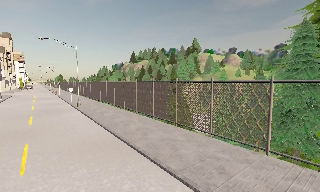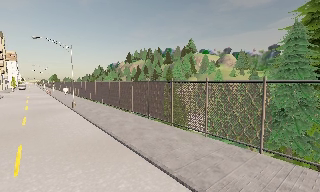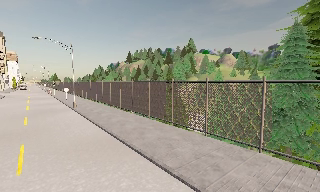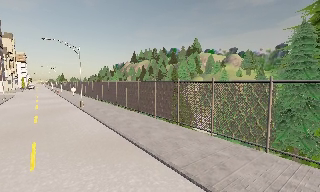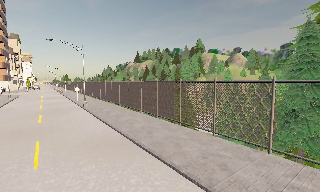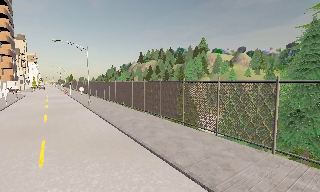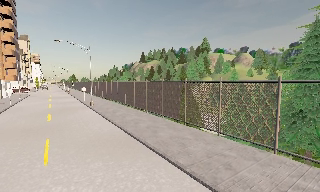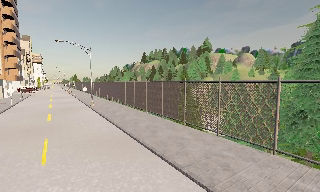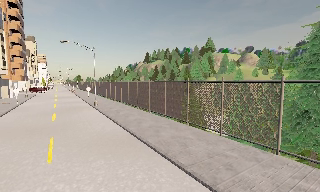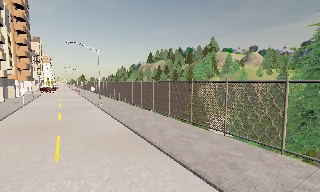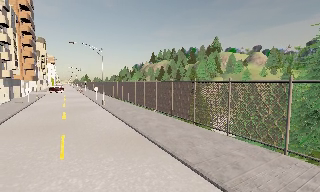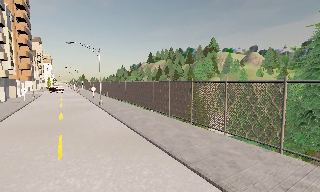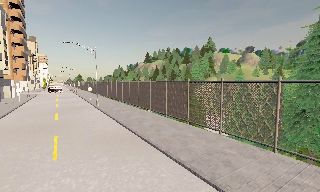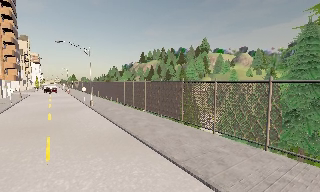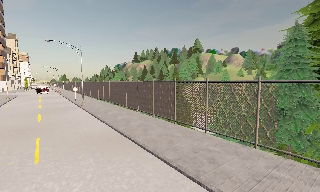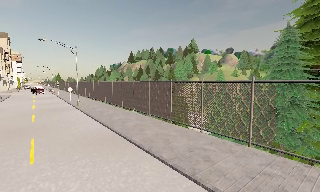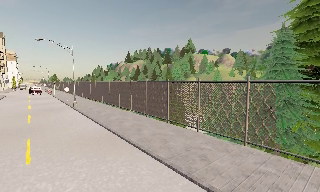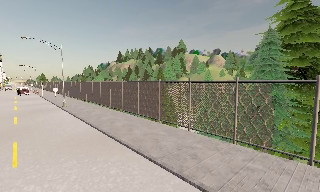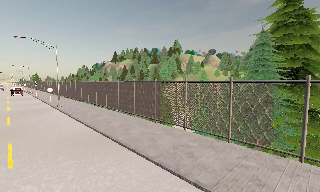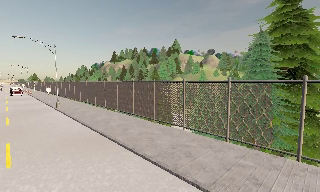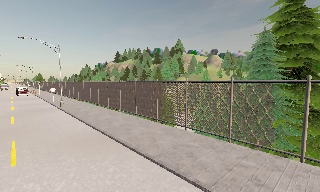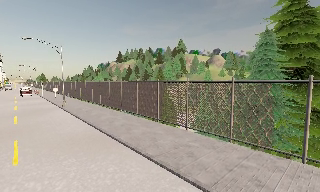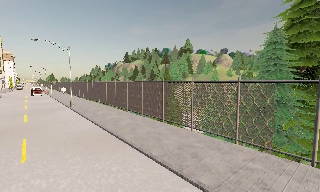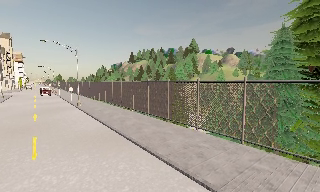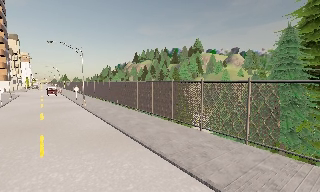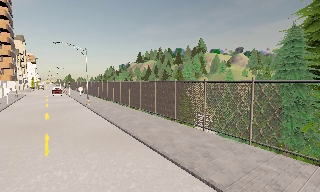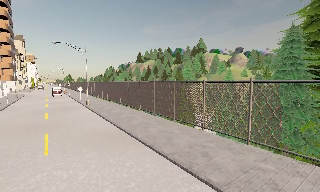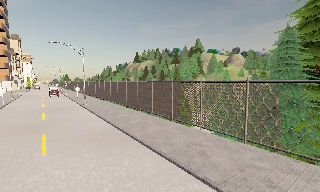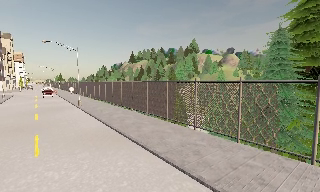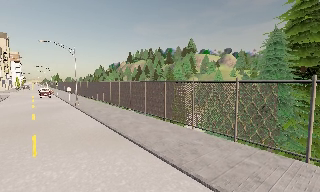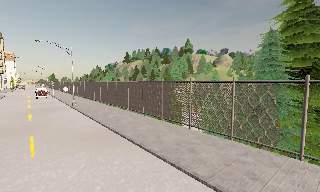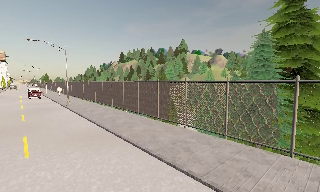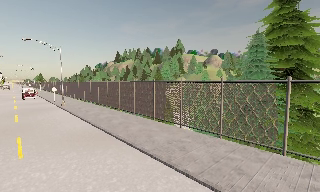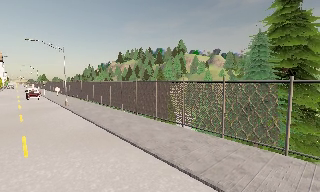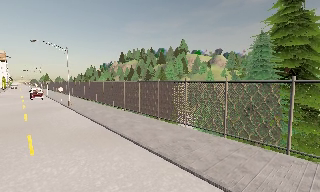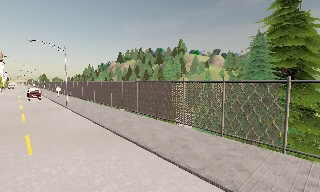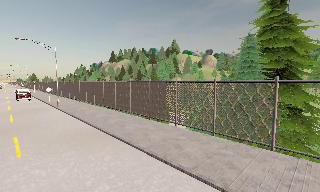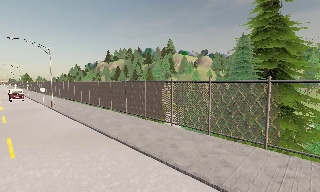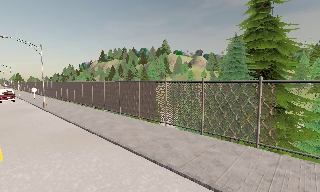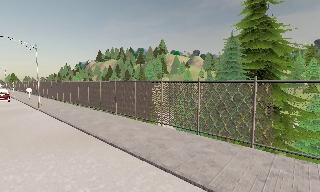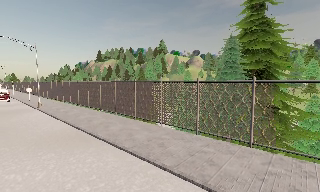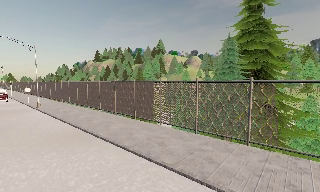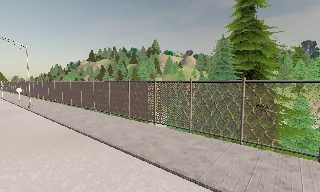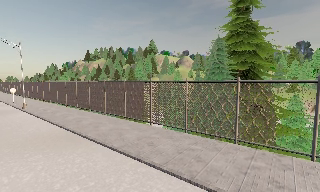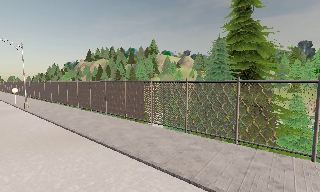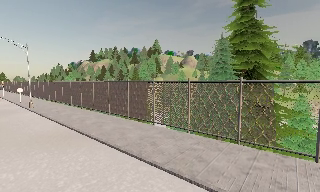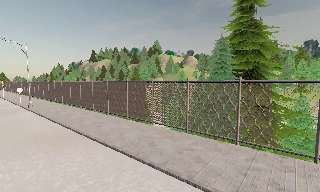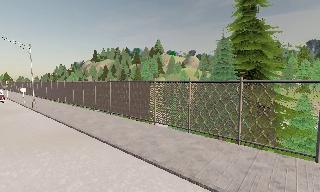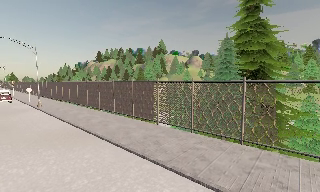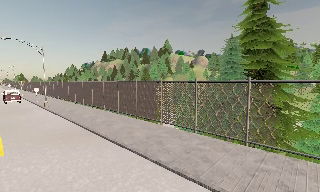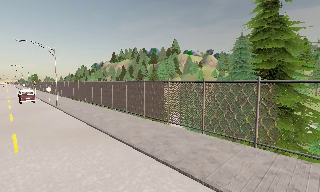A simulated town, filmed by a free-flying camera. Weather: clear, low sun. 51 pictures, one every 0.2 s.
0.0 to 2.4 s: The camera travels backward, about 0.5 m, so what stands in front gets smaller.
2.4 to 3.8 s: The camera swings to its right by about 10 degrees, and the scene slides to the left.
3.8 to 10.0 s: The camera travels backward and to its right, about 1.5 m, so what stands in front gets smaller.
The film runs backward here.
